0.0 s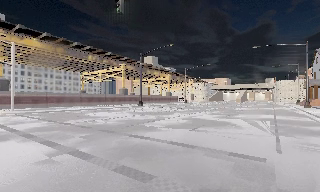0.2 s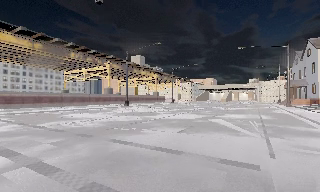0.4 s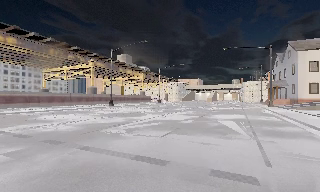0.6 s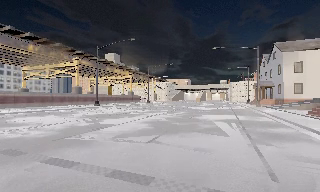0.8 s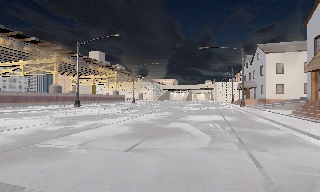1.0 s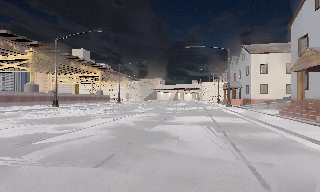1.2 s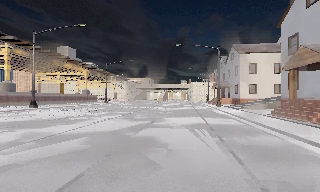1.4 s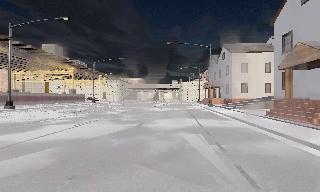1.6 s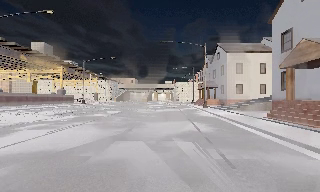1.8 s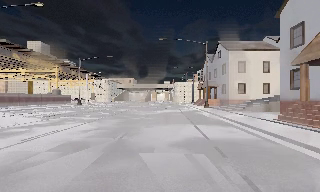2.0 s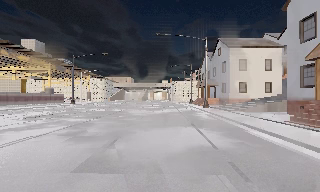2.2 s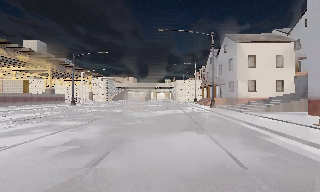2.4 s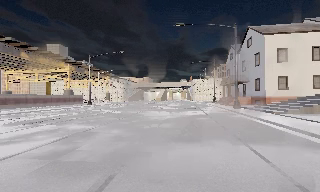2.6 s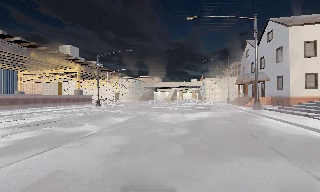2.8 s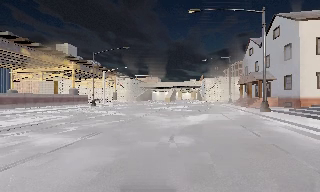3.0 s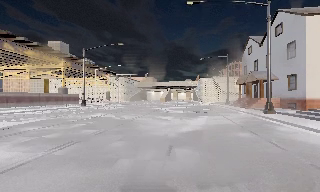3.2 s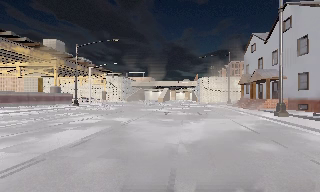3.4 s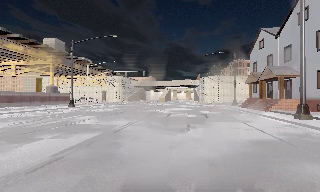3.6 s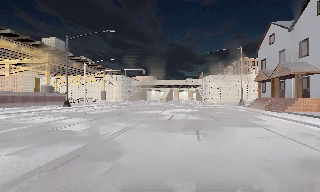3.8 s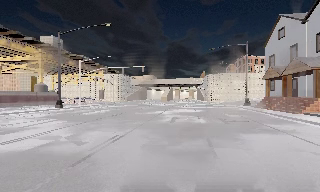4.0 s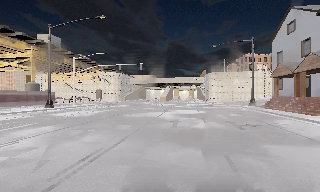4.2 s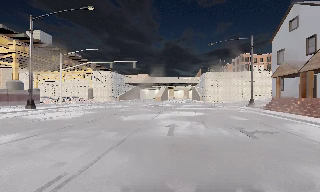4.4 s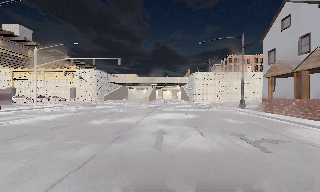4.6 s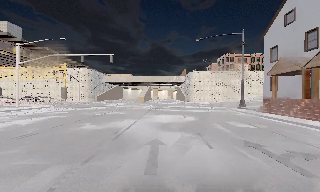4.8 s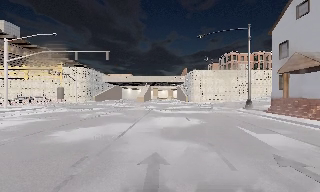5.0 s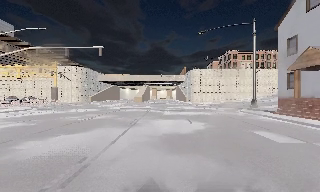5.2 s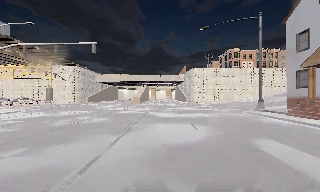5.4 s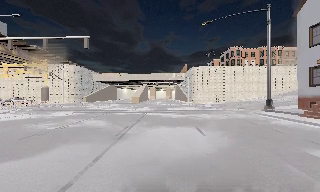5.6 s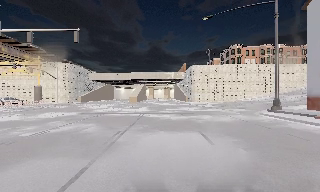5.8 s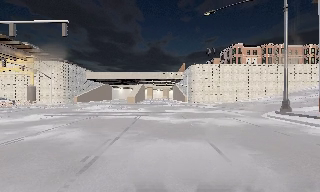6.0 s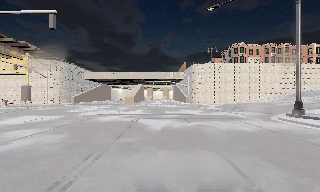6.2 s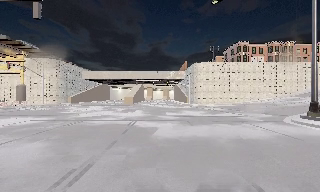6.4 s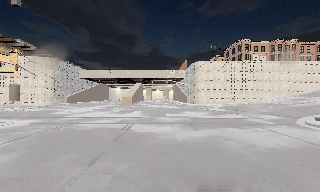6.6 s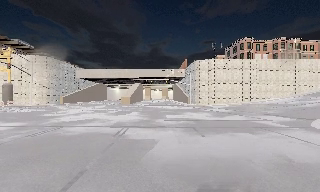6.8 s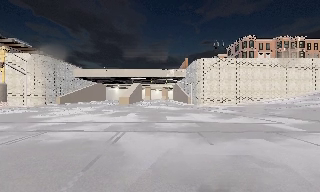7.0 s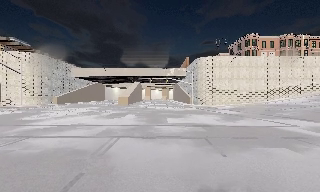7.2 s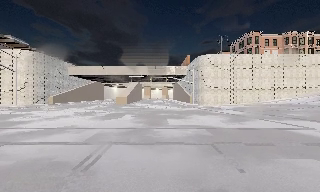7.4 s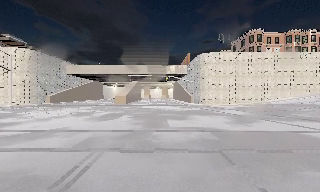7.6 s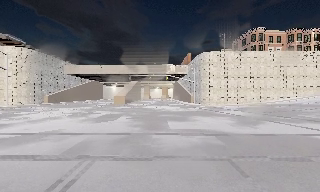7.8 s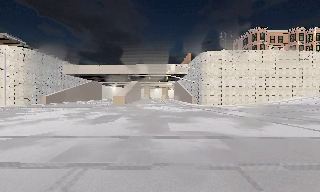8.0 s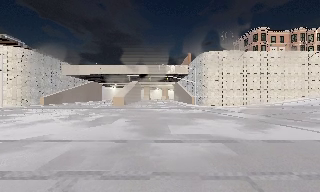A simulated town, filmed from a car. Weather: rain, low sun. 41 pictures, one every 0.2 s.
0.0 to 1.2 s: The camera swings to its right by about 25 degrees, and the scene slides to the left. It travels forward, about 5 m, so what stands in front looms larger.
1.2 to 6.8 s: The camera travels forward, about 40 m, so what stands in front looms larger.
6.8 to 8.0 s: The camera travels forward, about 4 m, so what stands in front looms larger. It loses speed.
The film runs forward here.
